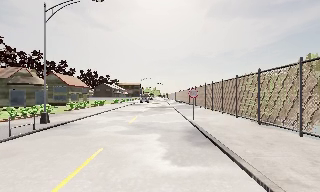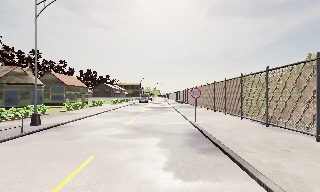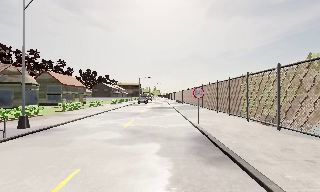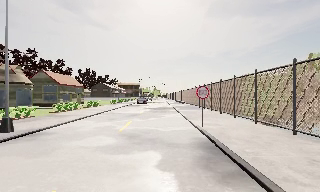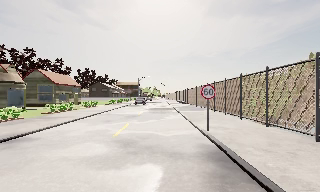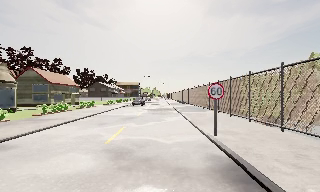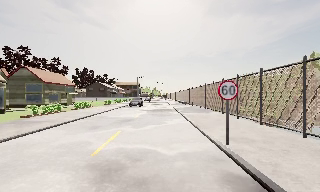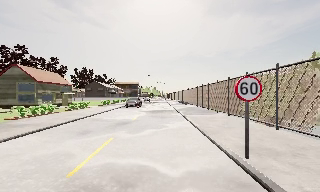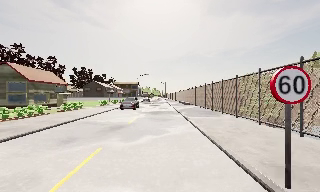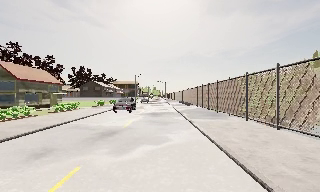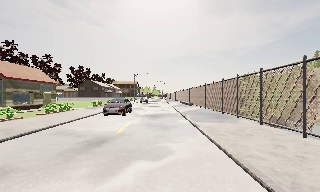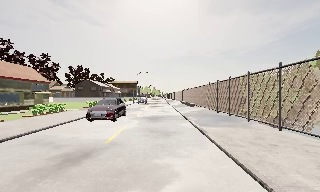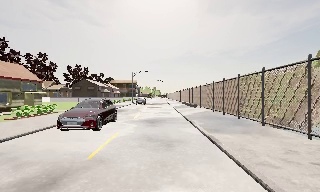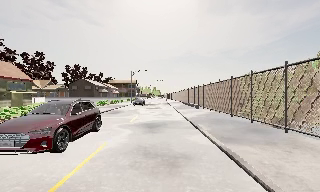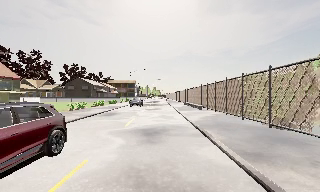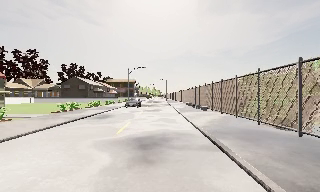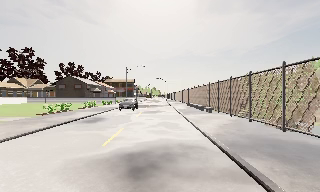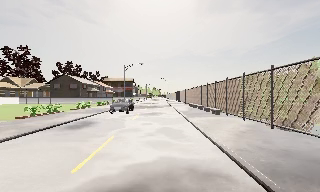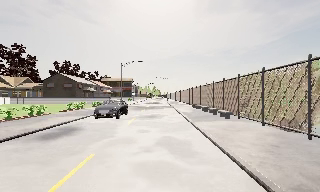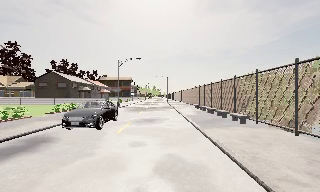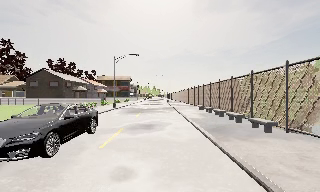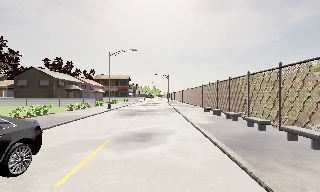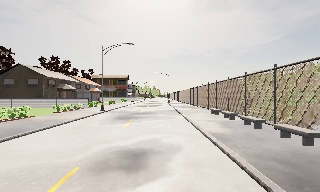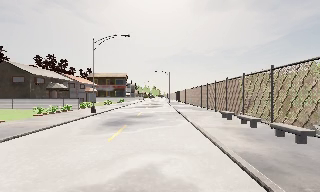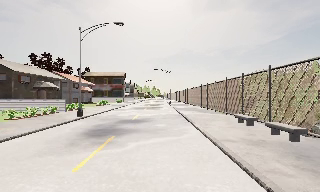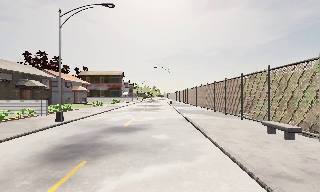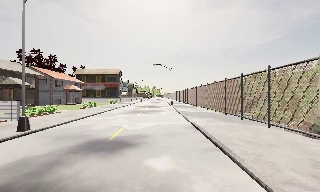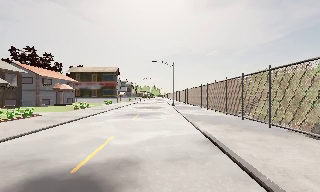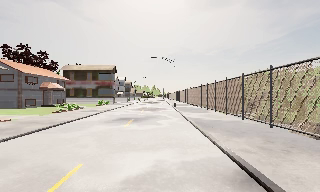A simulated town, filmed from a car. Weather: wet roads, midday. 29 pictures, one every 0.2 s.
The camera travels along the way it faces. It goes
forward.
0.0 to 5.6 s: The camera travels forward, about 50 m, so what stands in front looms larger. It gains speed.
The film runs forward here.
